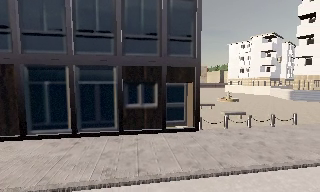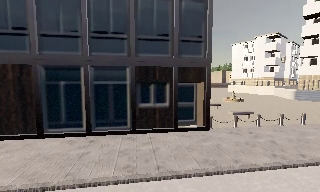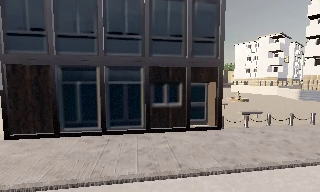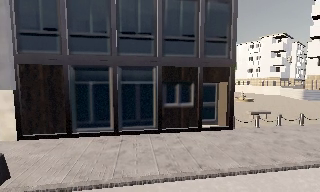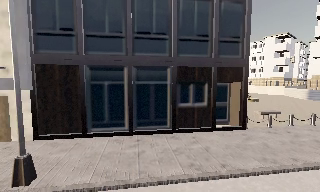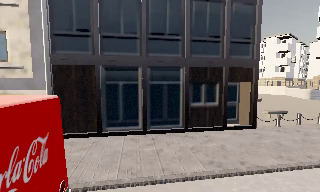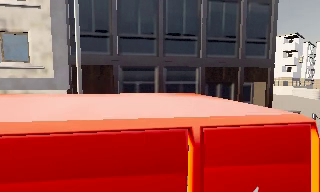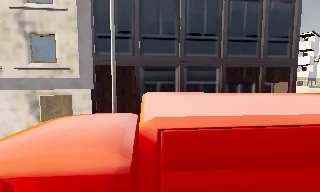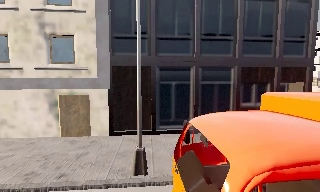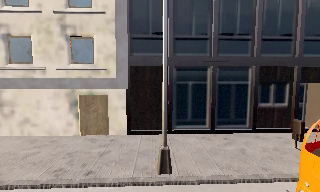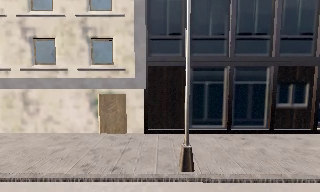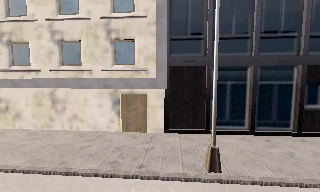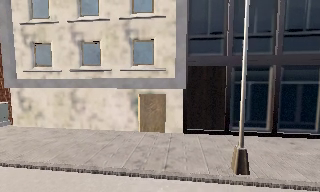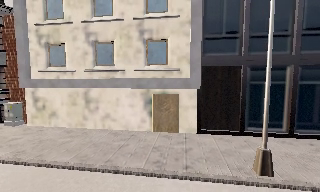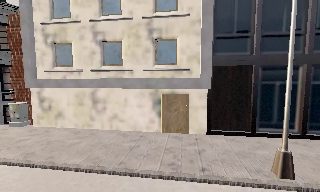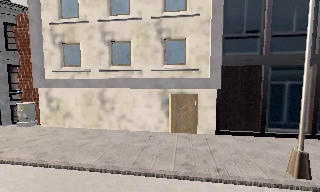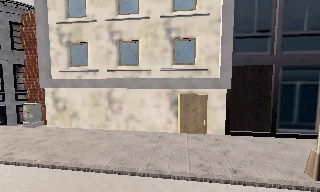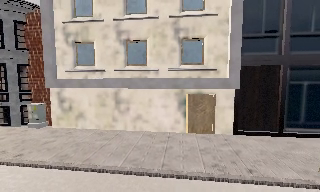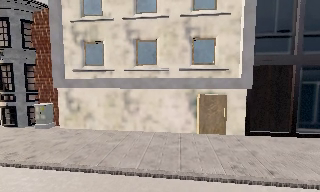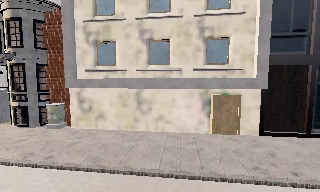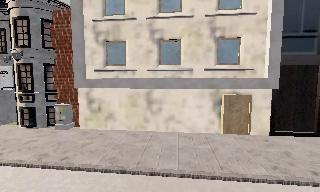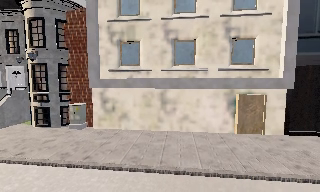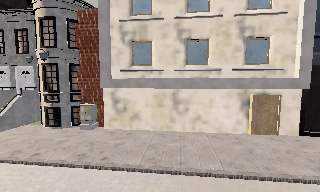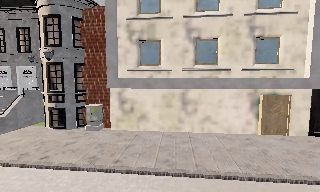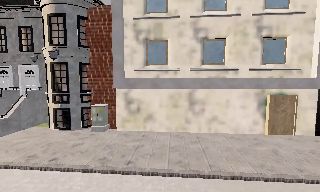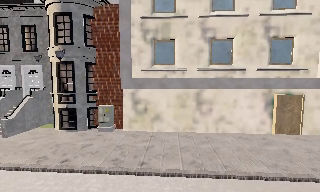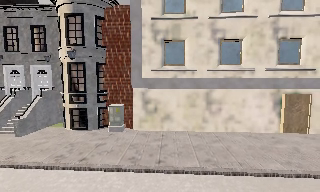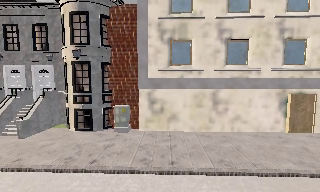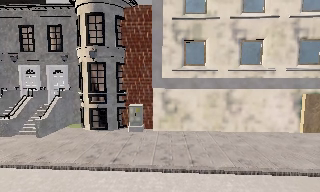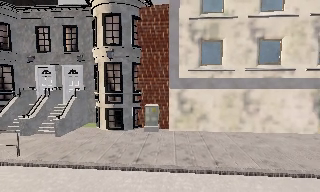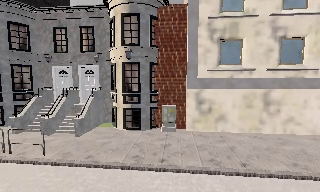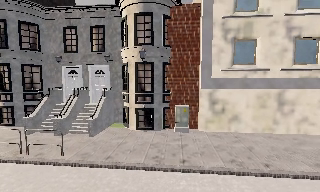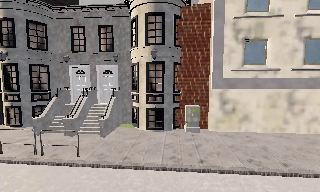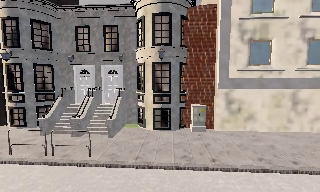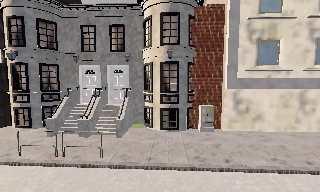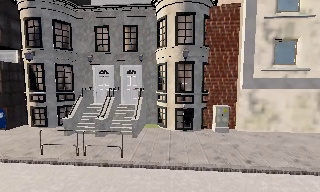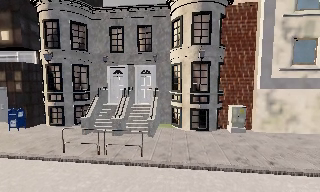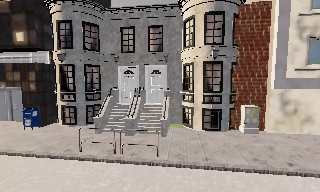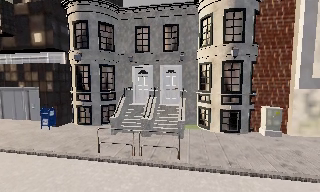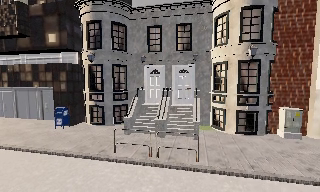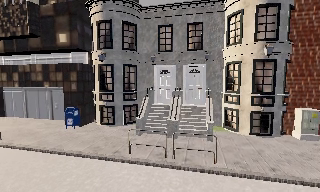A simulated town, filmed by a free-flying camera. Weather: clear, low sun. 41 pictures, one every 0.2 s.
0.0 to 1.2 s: The camera travels to its left, about 4 m, so close, fixed things drift to the right.
1.2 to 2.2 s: The camera swings to its left by about 15 degrees, and the scene slides to the right. It travels to its left, about 2.5 m, so close, fixed things drift to the right.
2.2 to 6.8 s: The camera travels to its left, about 13 m, so close, fixed things drift to the right.
6.8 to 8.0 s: The scene slides to the right, as the camera pans about 10 degrees to its left. It travels to its left, about 3 m, so close, fixed things drift to the right.
The film runs backward here.
